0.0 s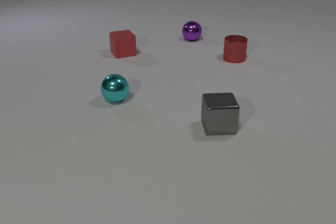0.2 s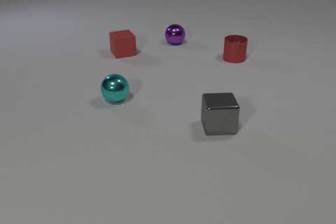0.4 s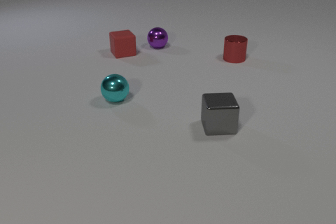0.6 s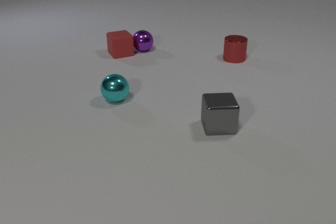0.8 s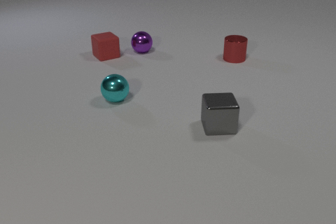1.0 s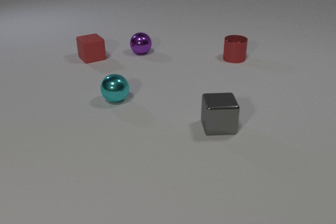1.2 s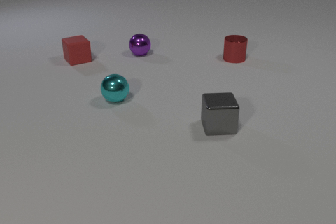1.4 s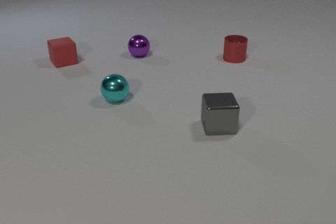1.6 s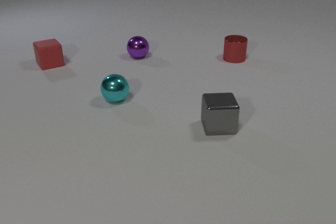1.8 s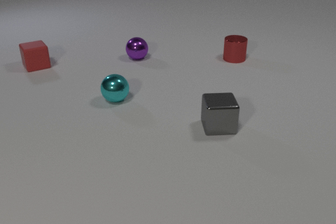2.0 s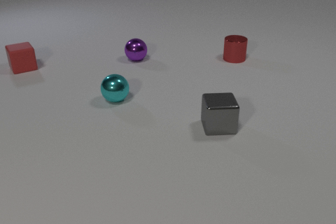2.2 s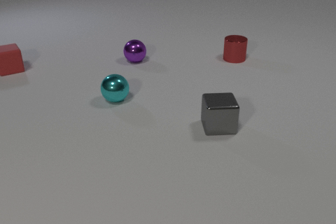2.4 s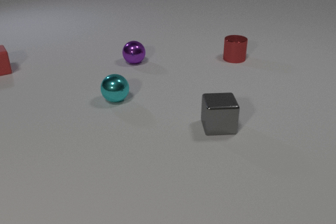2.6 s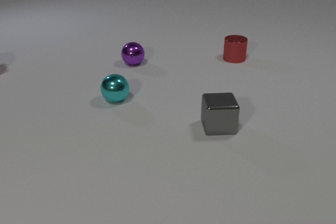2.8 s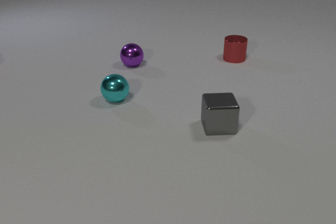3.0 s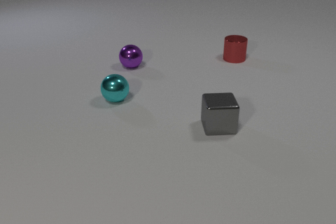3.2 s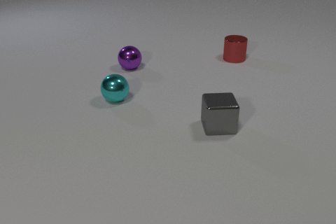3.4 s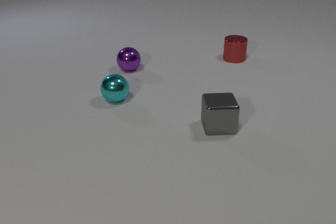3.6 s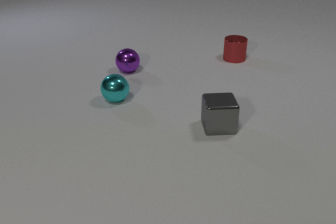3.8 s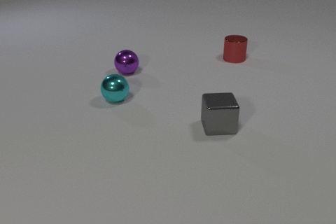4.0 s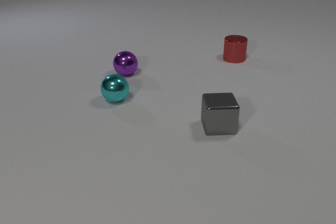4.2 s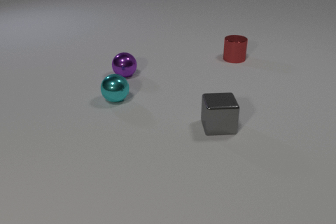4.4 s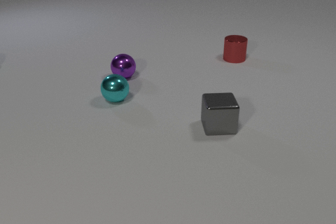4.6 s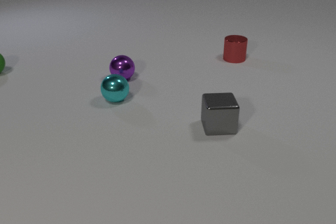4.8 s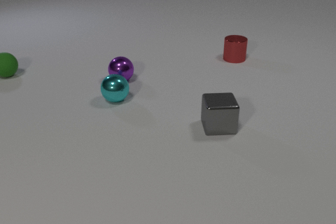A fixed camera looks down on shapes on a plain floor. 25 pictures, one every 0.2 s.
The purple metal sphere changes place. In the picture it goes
toward the camera.
The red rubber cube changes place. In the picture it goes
to the left.
0.0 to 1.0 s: The purple metal sphere rolls to the left and toward the camera. The red rubber cube slides to the left. The purple metal sphere and the red rubber cube collide.
1.0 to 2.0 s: The purple metal sphere rolls toward the camera. The red rubber cube slides to the left.
2.0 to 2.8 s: The purple metal sphere rolls toward the camera. The red rubber cube slides to the left, leaves at the left edge.
2.8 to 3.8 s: The purple metal sphere rolls toward the camera.
3.8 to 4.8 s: The purple metal sphere rolls toward the camera. The green rubber sphere comes in at the left edge, rolls to the right and toward the camera.
How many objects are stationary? 3.
How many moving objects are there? 3.
Are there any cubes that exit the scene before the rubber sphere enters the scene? yes.
